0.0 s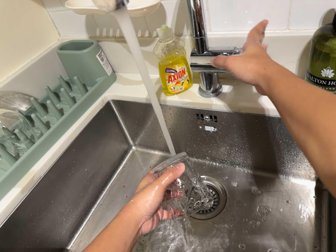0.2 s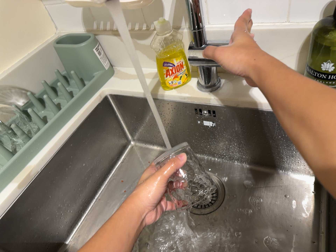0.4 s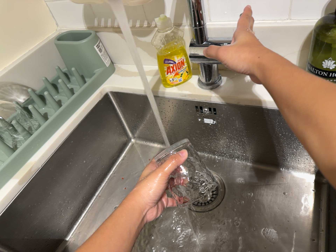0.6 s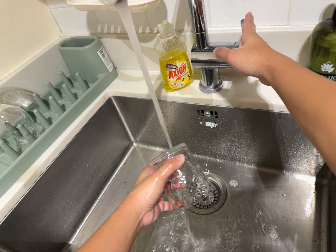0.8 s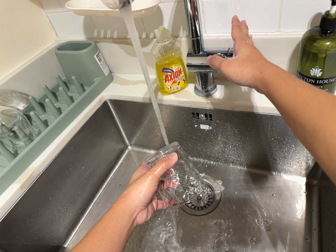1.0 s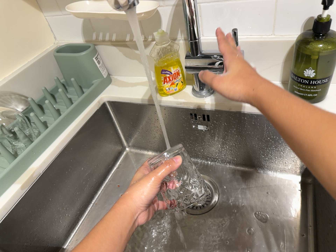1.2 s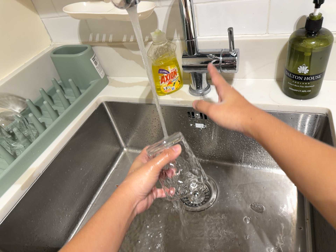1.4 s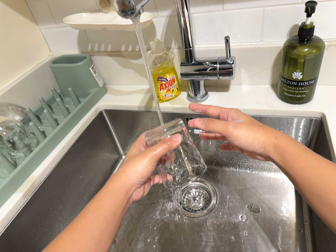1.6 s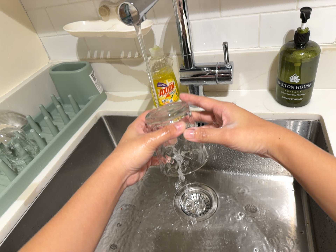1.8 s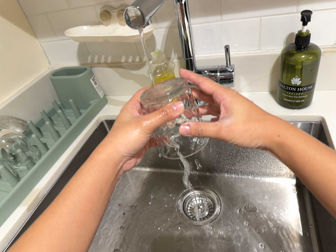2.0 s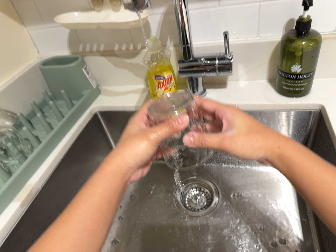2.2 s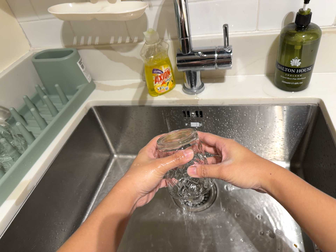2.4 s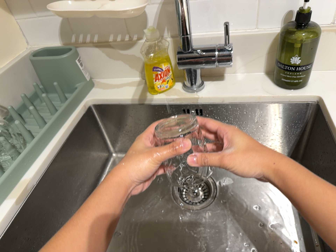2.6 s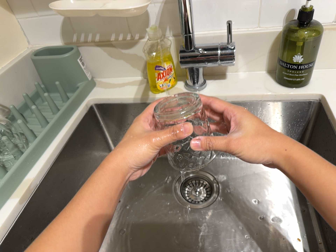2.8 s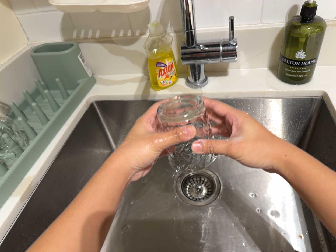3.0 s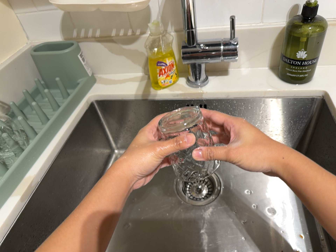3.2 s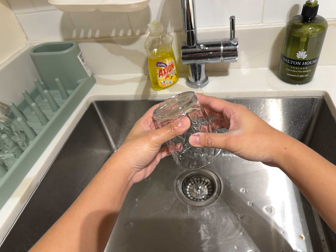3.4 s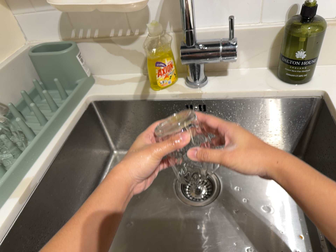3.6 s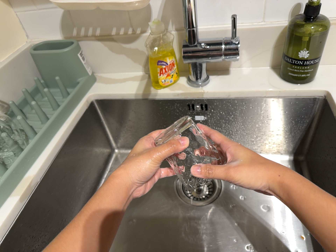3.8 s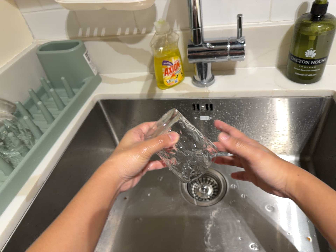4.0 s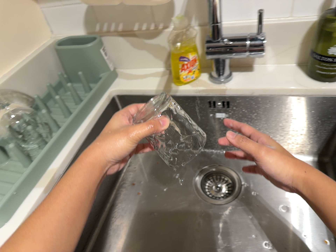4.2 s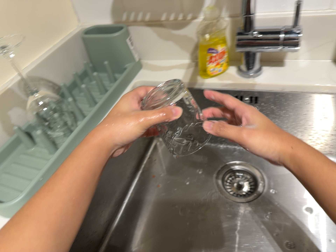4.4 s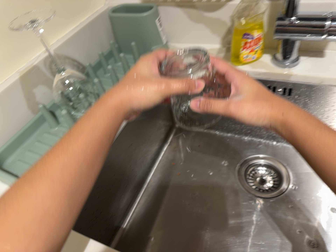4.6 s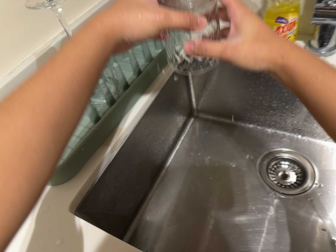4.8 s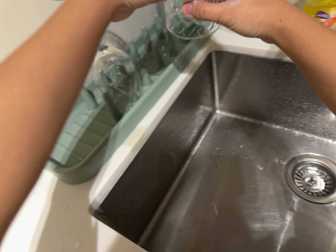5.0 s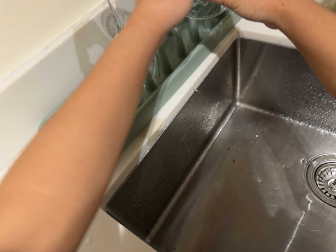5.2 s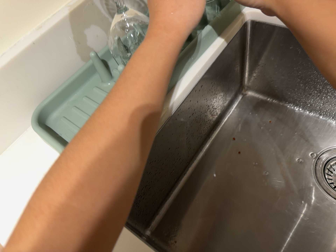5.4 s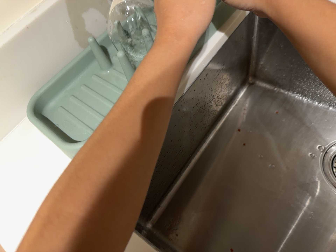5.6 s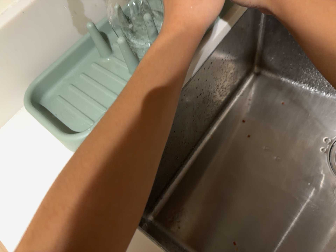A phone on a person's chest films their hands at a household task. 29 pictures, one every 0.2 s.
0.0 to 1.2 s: The camera shifts only a little, or ends up much as it began.
1.2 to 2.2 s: The camera travels to its left, about 6 cm.
2.2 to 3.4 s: The camera shifts only a little, or ends up much as it began.
3.4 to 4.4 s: The camera swings to its left by about 10 degrees, and the scene slides to the right. It travels to its left, about 6 cm, so close, fixed things drift to the right. It rolls about its line of sight by about 10 degrees, and the scene rotates clockwise.
4.4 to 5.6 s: The camera travels forward, about 14 cm, so what stands in front looms larger. Its aim tips toward the bottom of its view by about 15 degrees, and the scene shifts upward. It rolls about its line of sight by about 10 degrees, and the scene rotates clockwise.
The film runs forward here.
